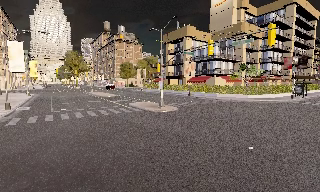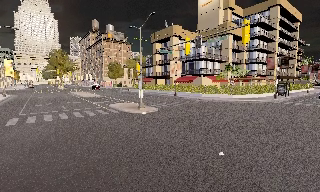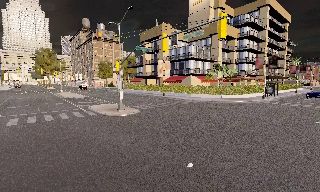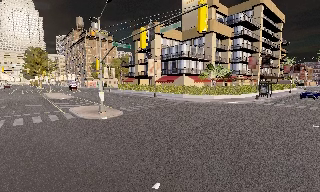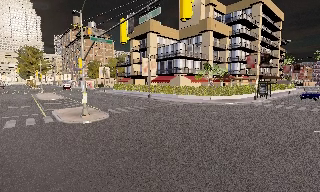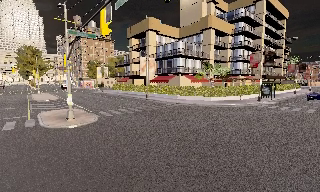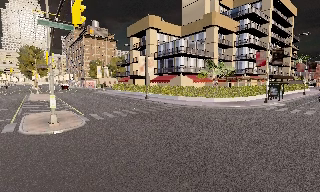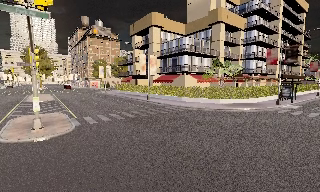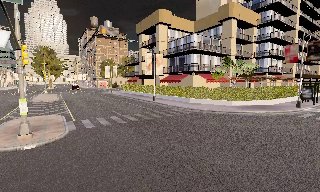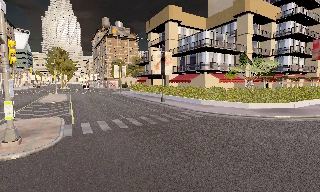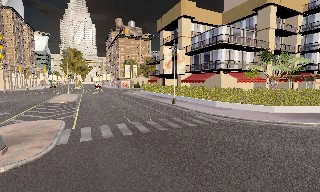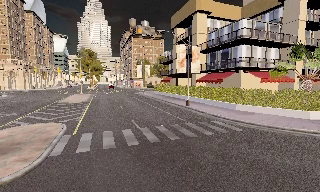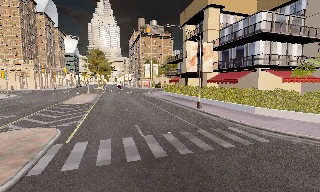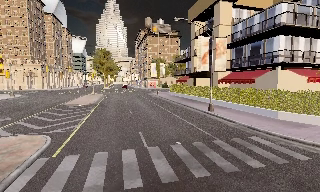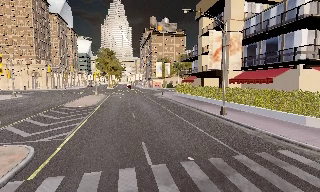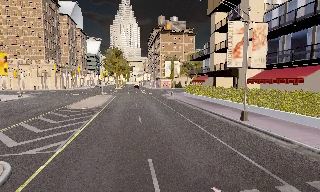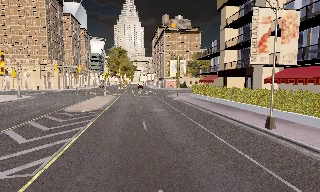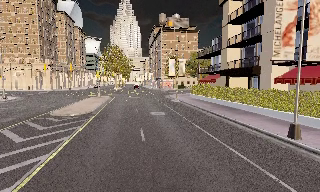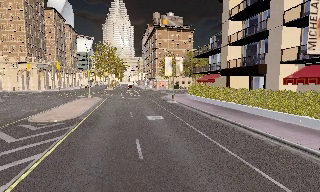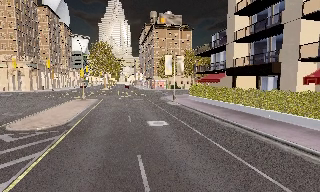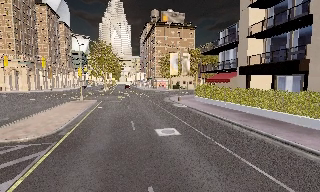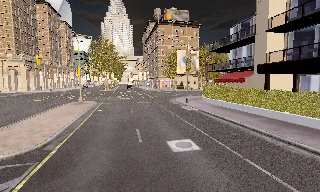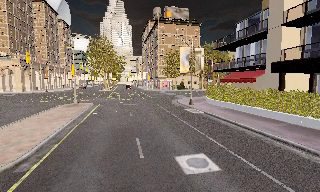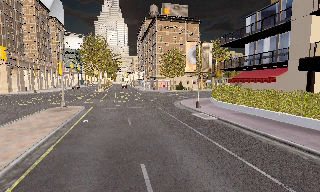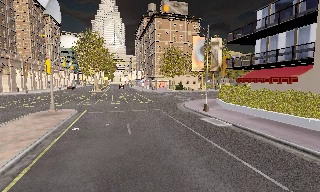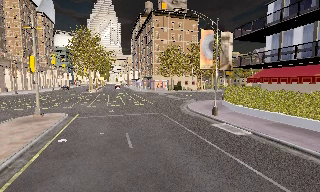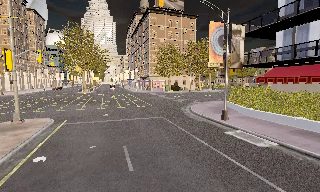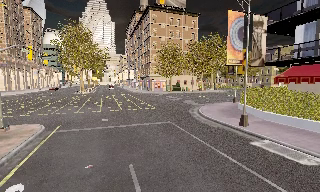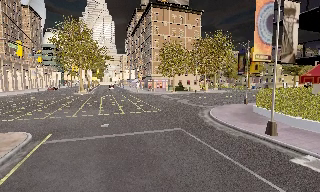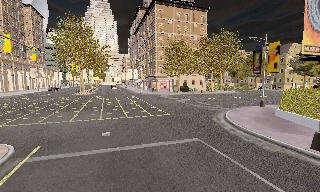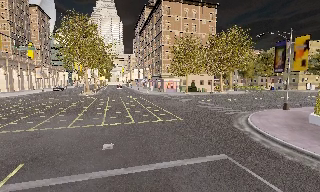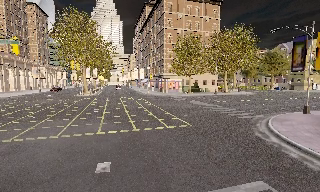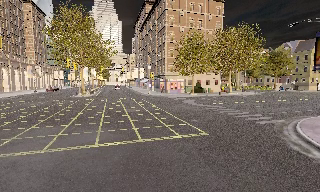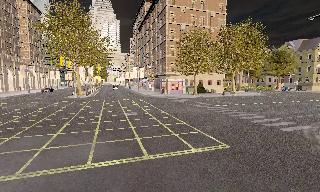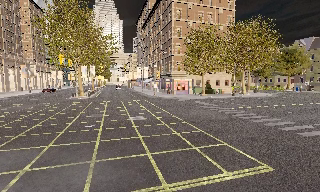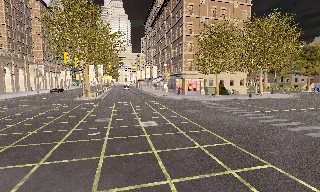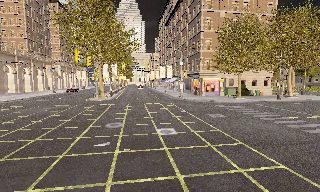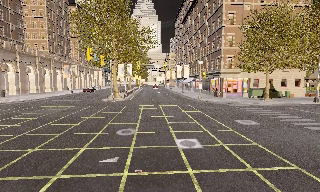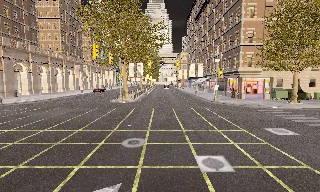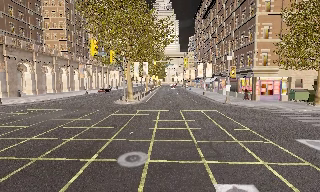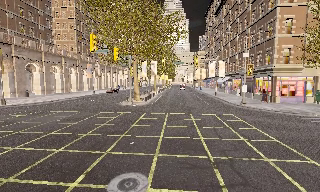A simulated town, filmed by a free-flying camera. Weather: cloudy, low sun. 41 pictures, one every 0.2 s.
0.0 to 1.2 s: The camera travels forward and to its right, about 8 m, so what stands in front looms larger.
1.2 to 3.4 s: The camera pans to its left, which is counterclockwise from overhead, by about 30 degrees. It travels forward, about 16 m, so what stands in front looms larger.
3.4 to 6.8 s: The camera travels forward, about 30 m, so what stands in front looms larger.
6.8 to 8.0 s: The scene slides to the right, as the camera pans about 20 degrees to its left. It travels forward, about 10 m, so what stands in front looms larger.
The film runs forward here.
